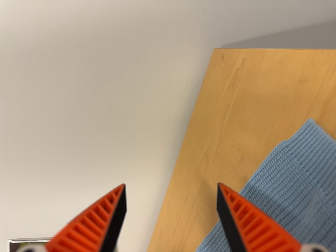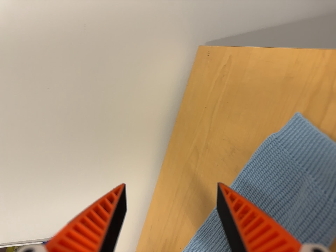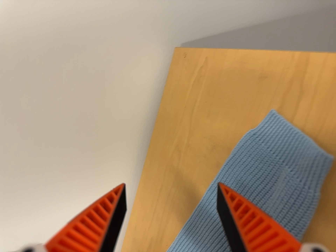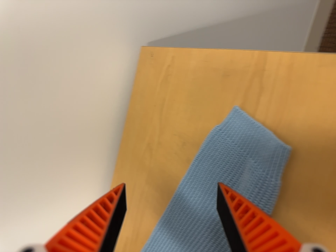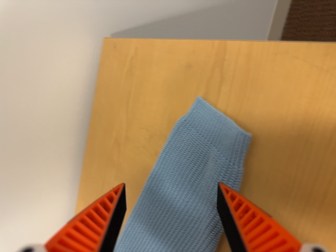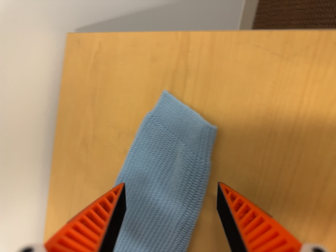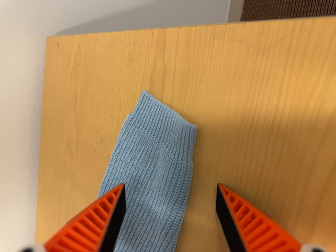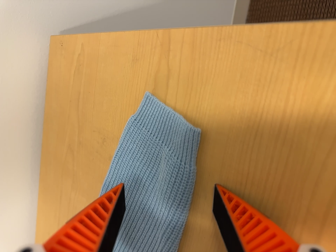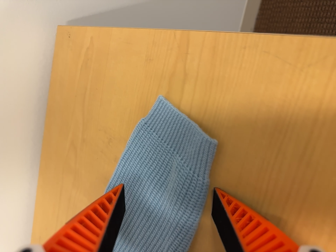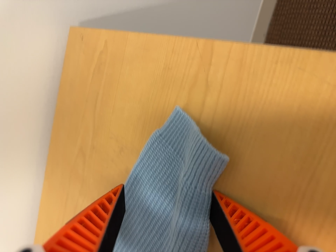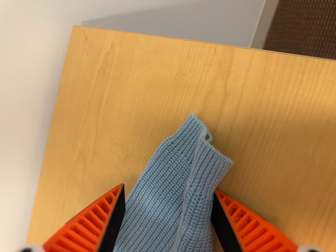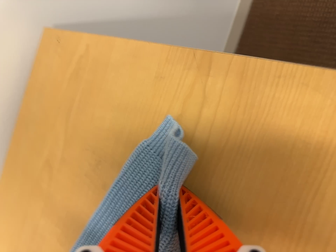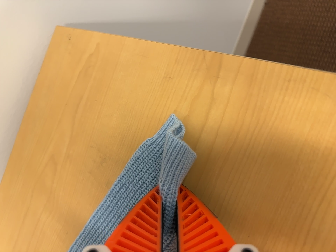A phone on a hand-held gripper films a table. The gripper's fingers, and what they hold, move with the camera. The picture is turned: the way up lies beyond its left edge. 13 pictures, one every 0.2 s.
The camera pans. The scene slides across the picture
to the left.
0.0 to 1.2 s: The scene slides to the left, as the camera pans about 30 degrees to its right. It rolls about its line of sight by about 15 degrees, and the scene rotates counterclockwise.
1.2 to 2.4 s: The camera travels to its left and forward, about 8 cm. It rolls about its line of sight by about 15 degrees, and the scene rotates clockwise.
The film runs forward here.
